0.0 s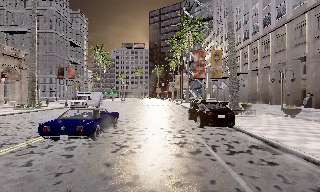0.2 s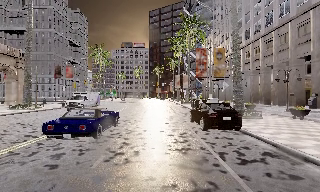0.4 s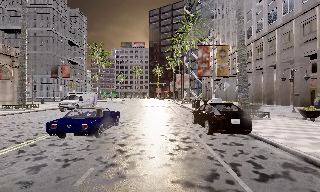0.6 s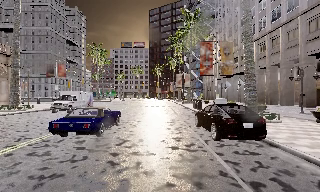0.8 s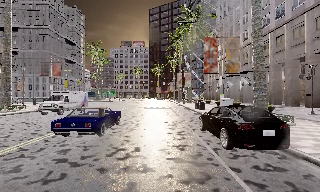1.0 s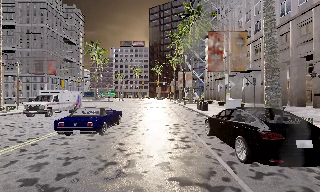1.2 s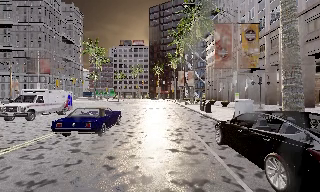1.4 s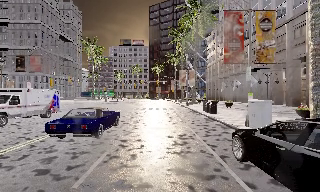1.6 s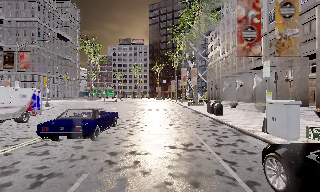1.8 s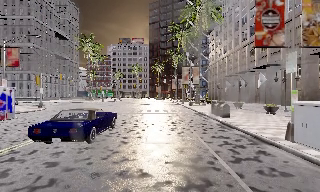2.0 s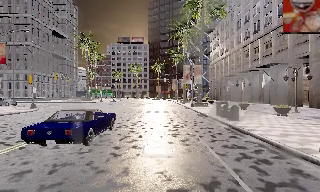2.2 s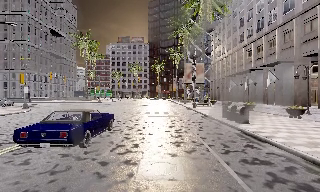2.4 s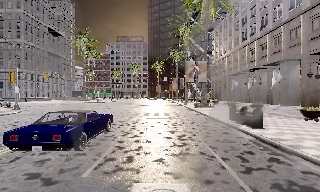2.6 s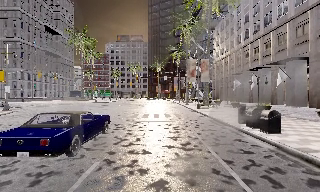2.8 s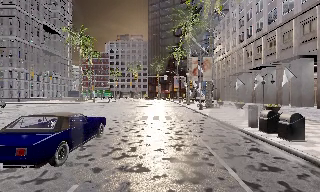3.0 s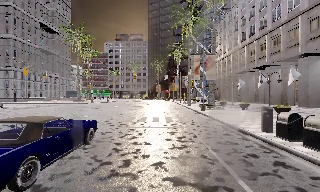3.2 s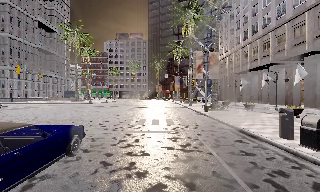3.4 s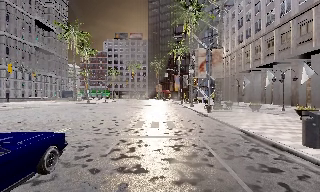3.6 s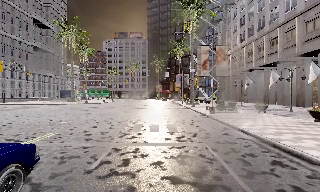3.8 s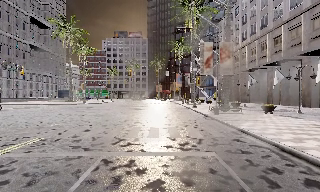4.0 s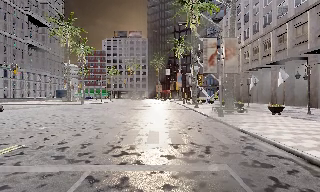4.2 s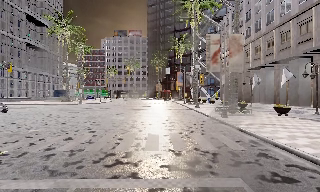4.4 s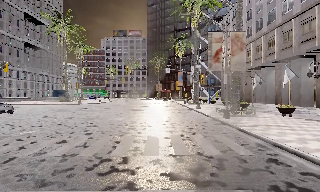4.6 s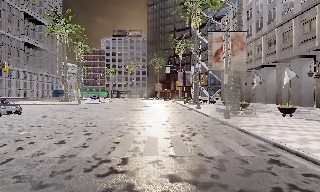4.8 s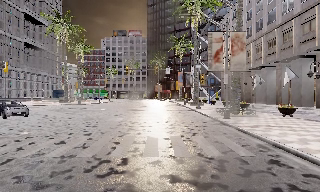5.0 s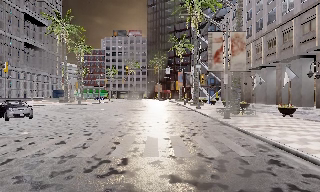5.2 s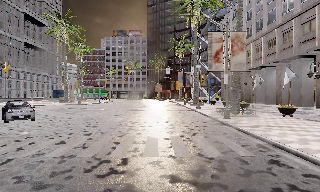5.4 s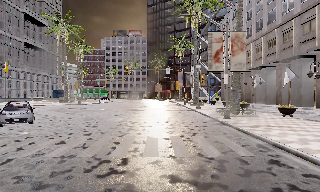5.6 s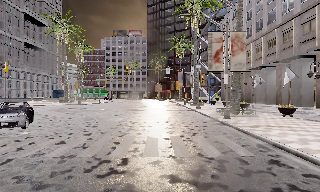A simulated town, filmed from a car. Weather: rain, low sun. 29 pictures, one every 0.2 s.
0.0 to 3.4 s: The camera travels forward, about 20 m, so what stands in front looms larger.
3.4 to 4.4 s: The camera travels forward, about 4.5 m, so what stands in front looms larger. It loses speed.
4.4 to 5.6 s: The camera keeps its place and its aim.
The film runs forward here.
